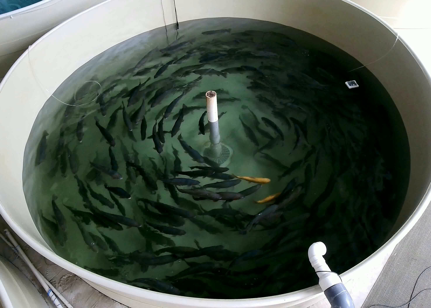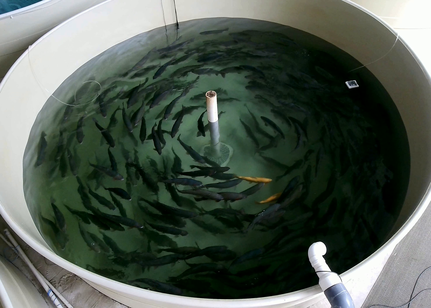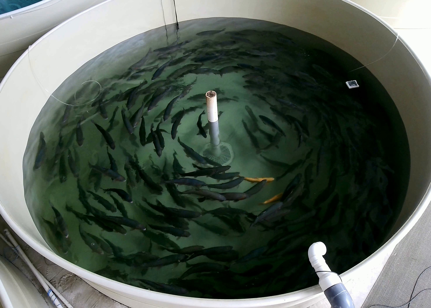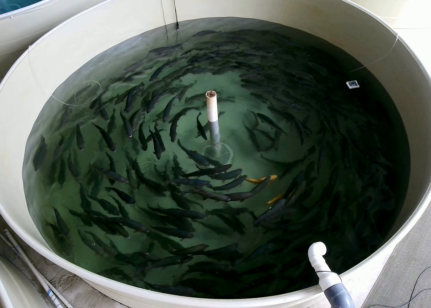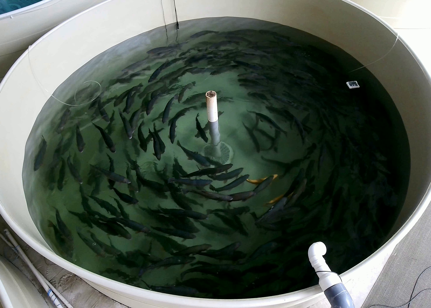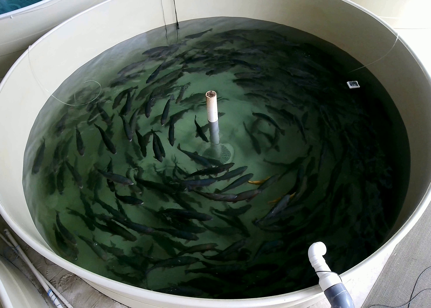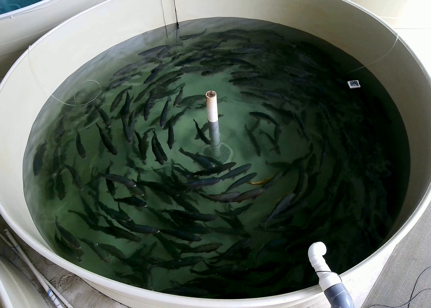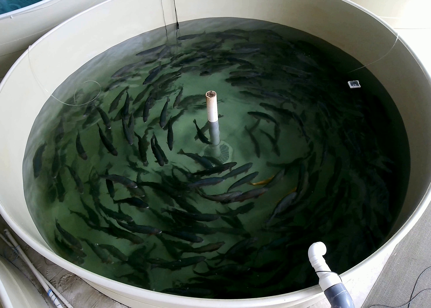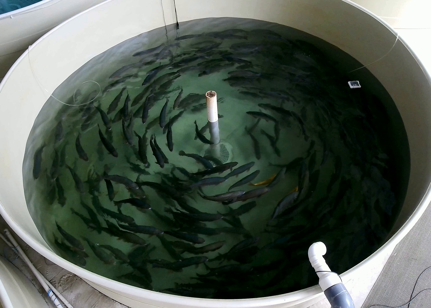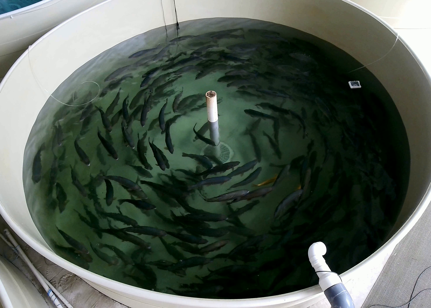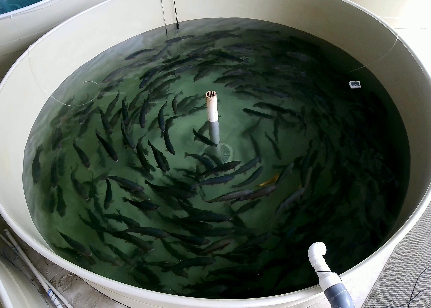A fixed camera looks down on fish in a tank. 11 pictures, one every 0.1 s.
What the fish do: Normal cruising.
